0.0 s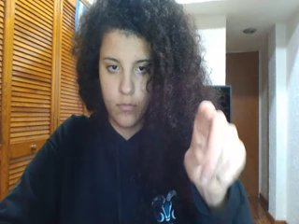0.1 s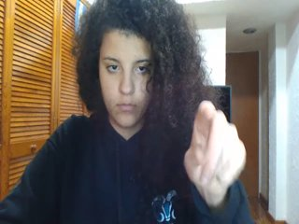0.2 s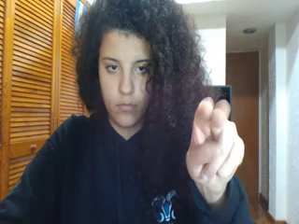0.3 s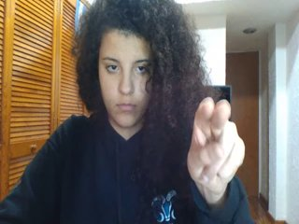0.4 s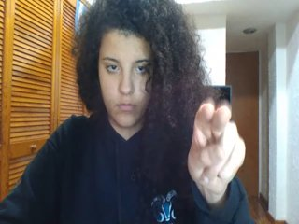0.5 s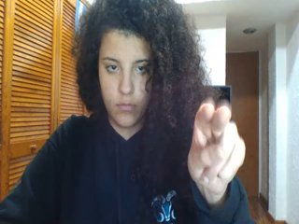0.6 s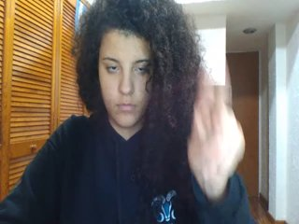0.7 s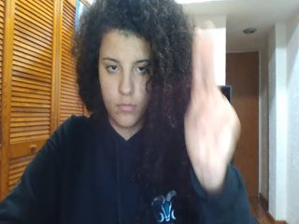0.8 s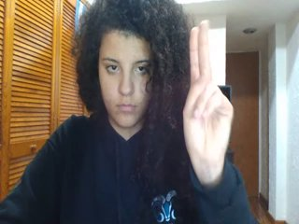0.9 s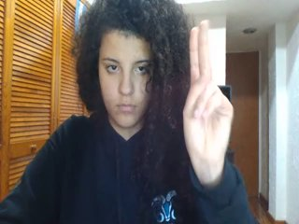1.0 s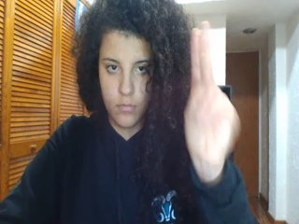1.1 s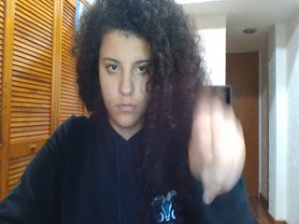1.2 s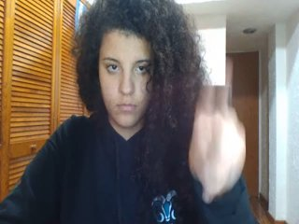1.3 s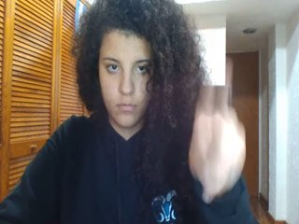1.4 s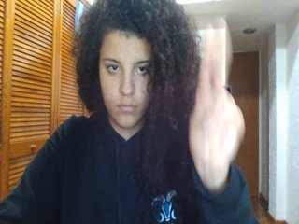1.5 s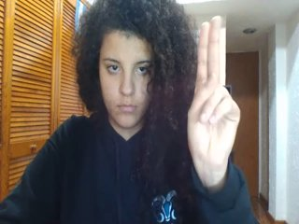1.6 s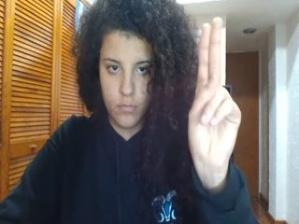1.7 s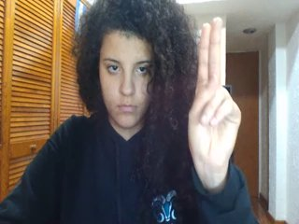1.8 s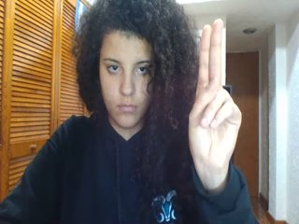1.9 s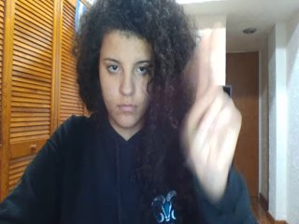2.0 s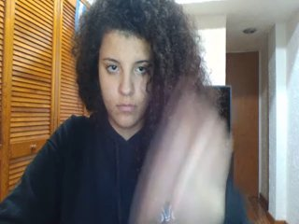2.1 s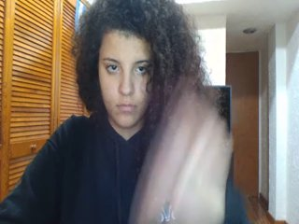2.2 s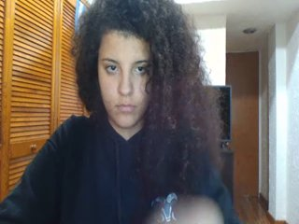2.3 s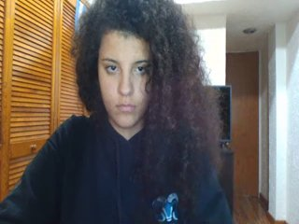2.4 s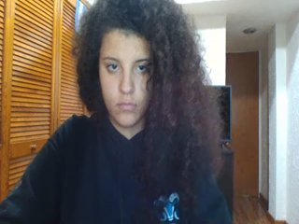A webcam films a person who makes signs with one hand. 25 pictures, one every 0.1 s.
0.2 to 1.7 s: Click with two fingers.
1.8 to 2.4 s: Non-gesture.
